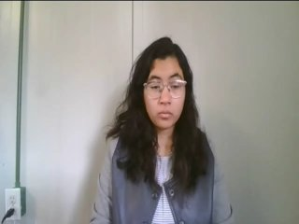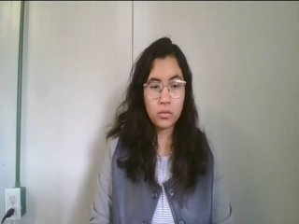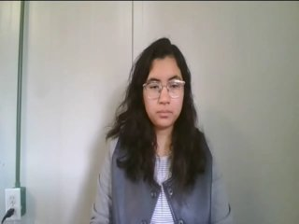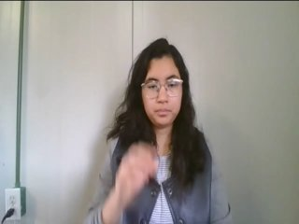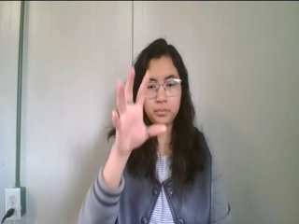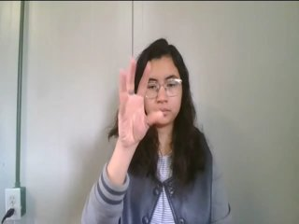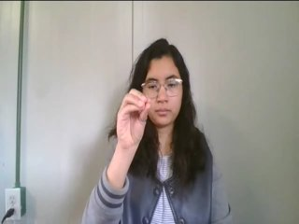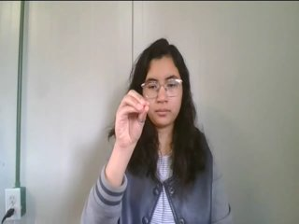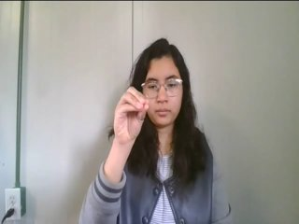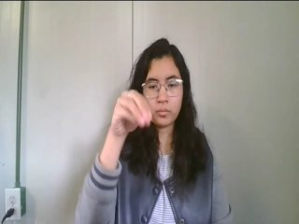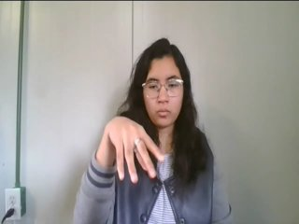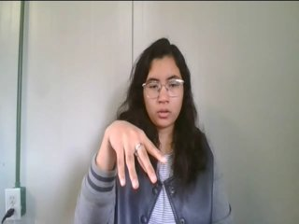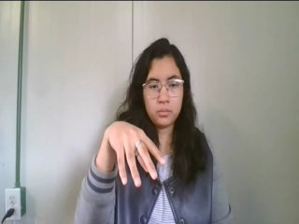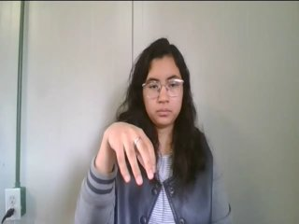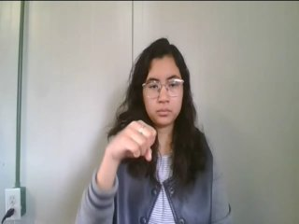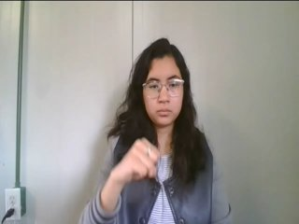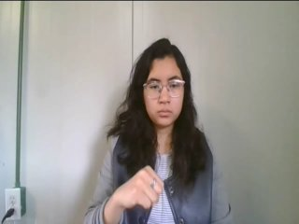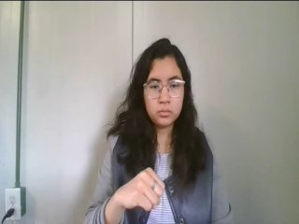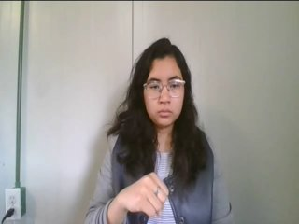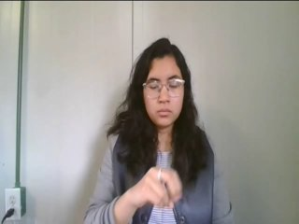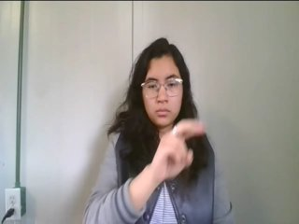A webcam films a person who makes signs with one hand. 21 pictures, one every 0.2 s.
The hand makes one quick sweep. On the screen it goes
downward.
0.0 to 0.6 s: Non-gesture.
0.7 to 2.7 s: On the screen the hand sweeps downward. The name of the sign: Throw down.
2.8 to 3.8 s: Non-gesture.
